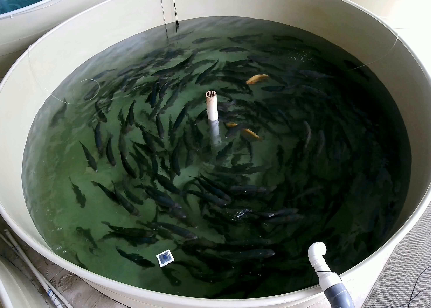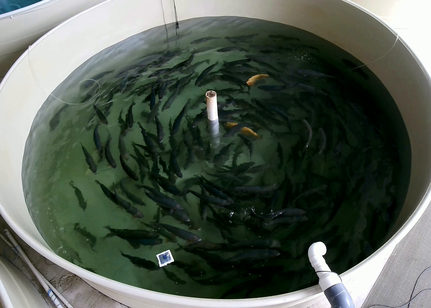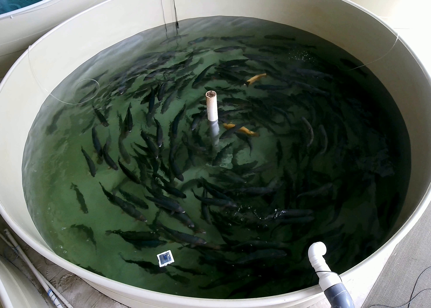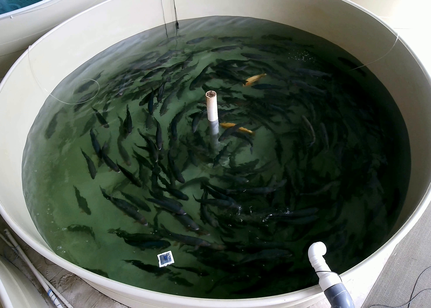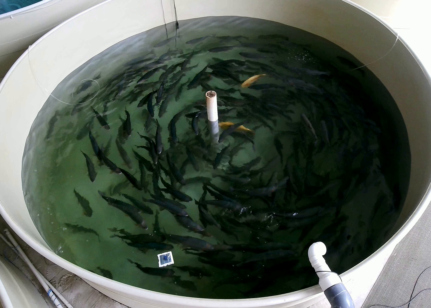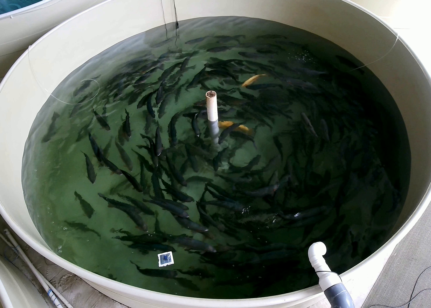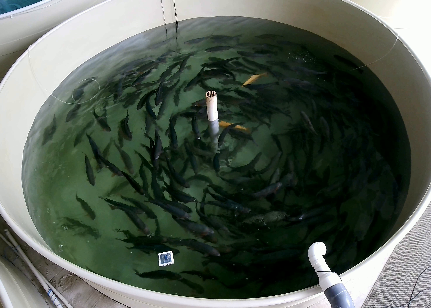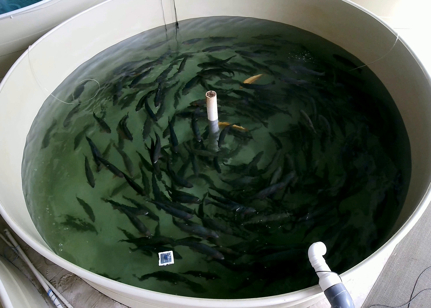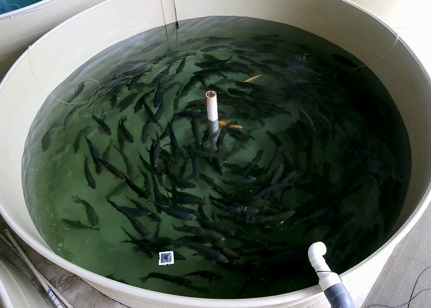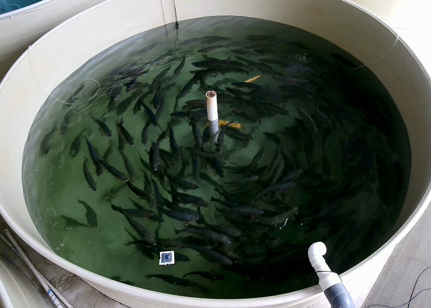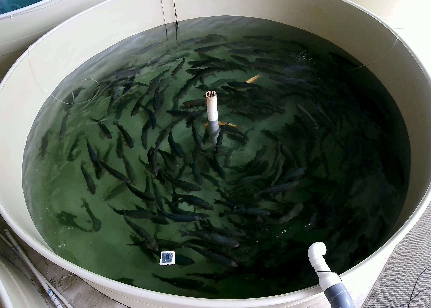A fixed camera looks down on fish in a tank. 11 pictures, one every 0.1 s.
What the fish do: Normal cruising.
